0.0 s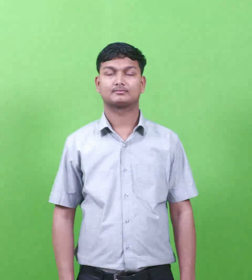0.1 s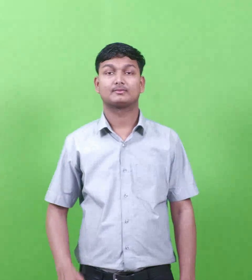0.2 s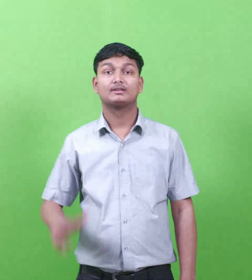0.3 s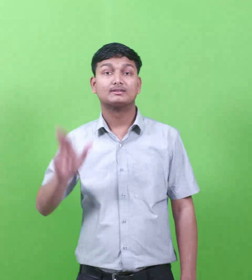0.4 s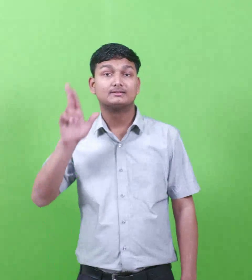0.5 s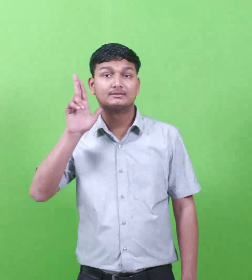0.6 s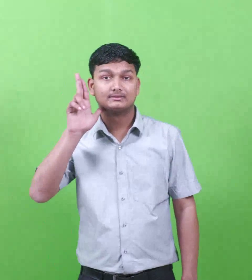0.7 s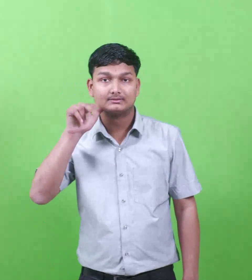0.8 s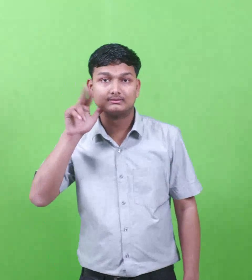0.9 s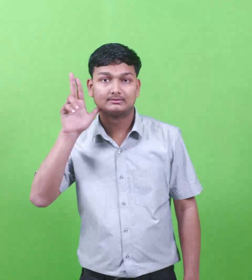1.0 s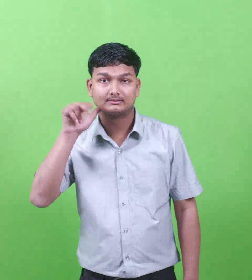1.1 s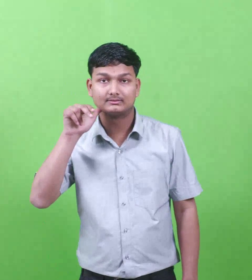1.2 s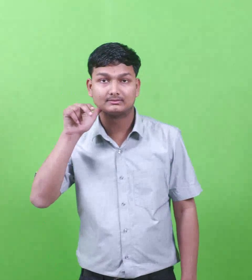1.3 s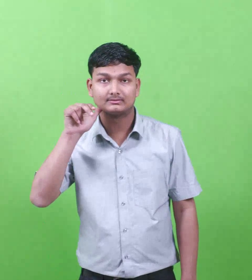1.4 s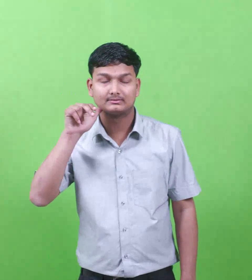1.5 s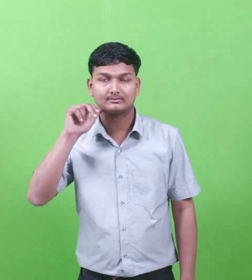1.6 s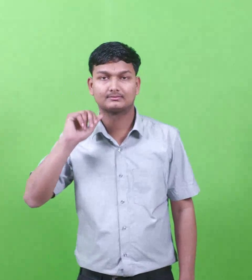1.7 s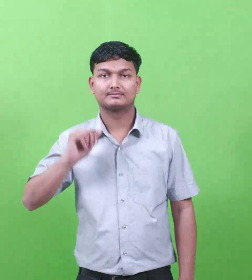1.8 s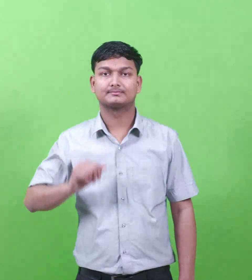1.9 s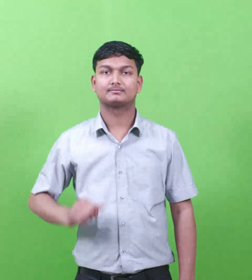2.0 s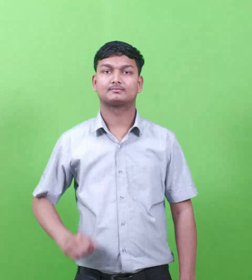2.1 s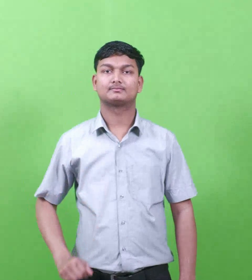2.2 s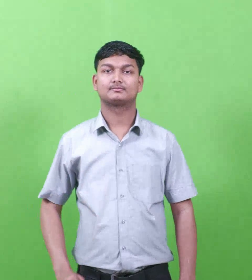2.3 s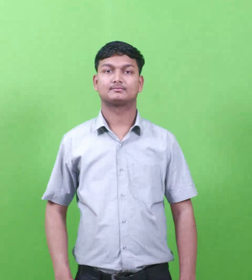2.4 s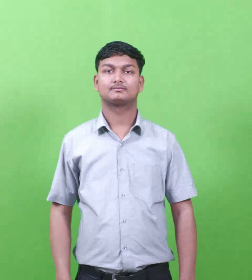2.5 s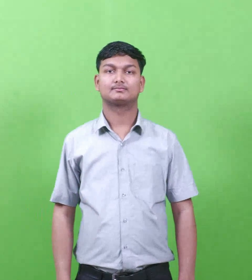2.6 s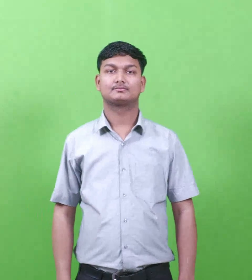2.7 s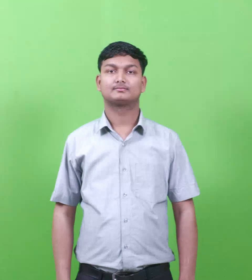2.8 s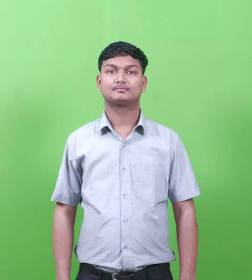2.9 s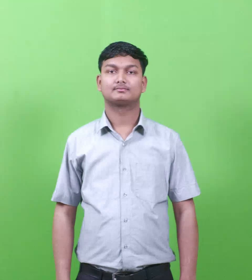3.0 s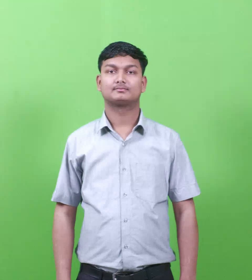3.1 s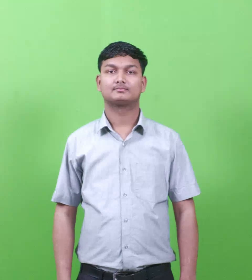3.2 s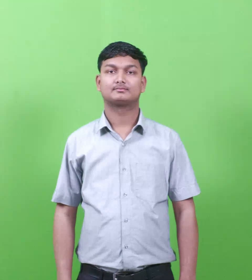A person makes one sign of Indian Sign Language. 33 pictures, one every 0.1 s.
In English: patrobas
